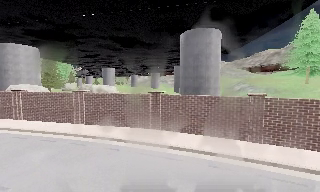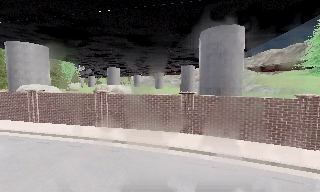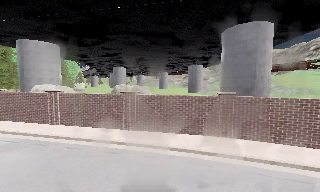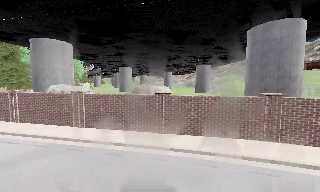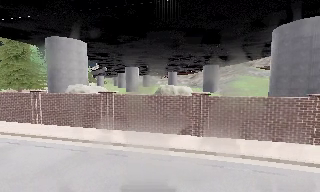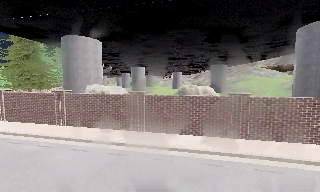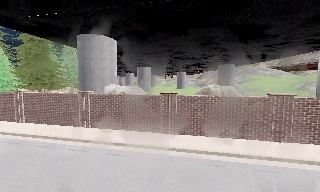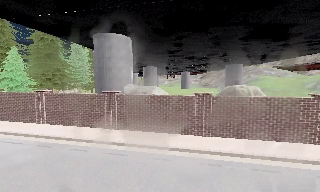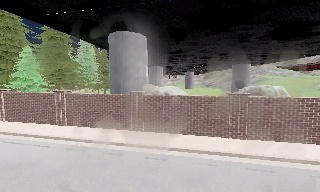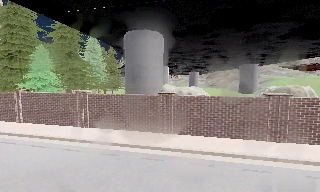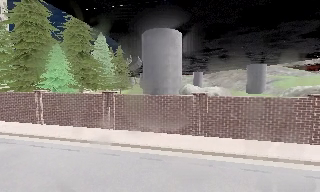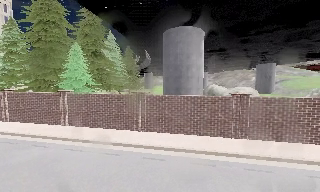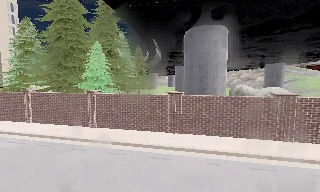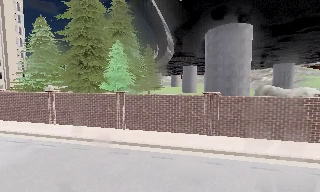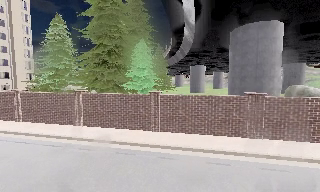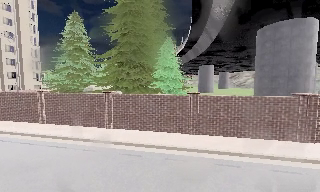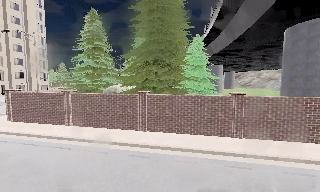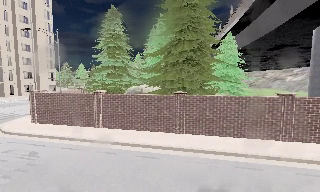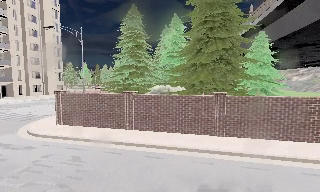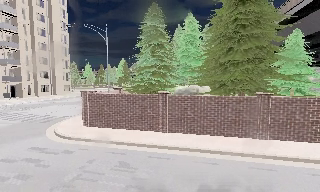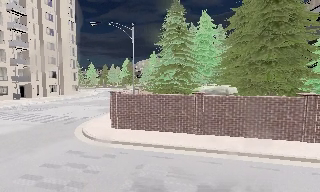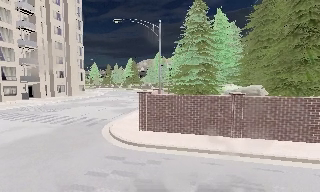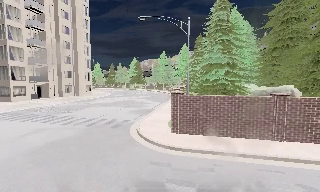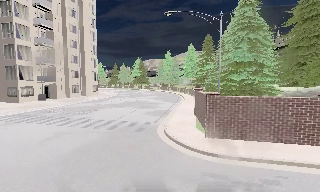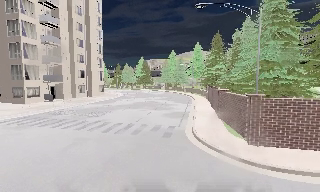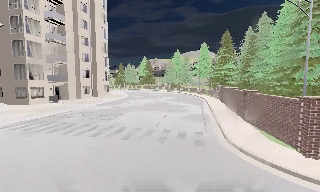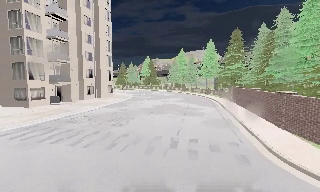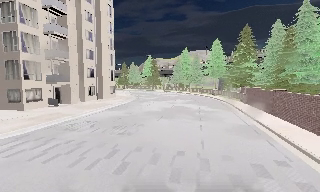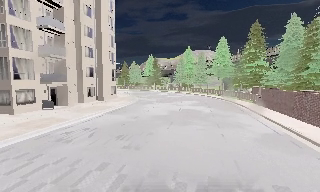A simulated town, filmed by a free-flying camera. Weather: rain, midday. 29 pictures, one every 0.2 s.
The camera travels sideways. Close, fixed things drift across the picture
to the right.
0.0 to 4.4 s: The camera travels to its left, about 45 m, so close, fixed things drift to the right.
4.4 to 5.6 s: The camera travels forward and to its left, about 12 m, so what stands in front looms larger.
The film runs backward here.
